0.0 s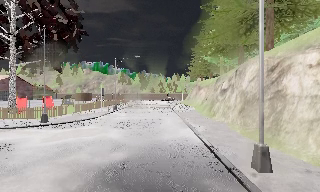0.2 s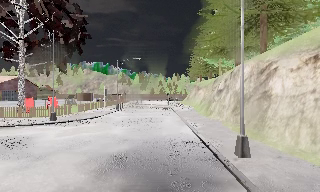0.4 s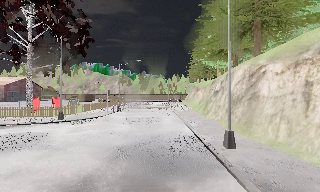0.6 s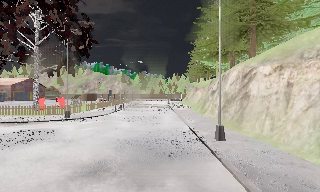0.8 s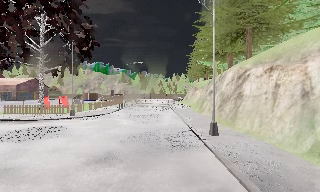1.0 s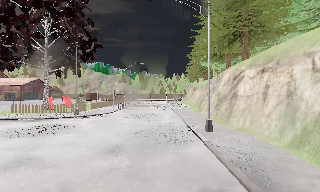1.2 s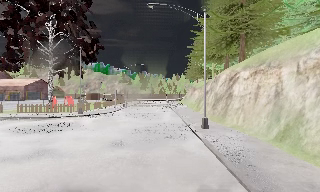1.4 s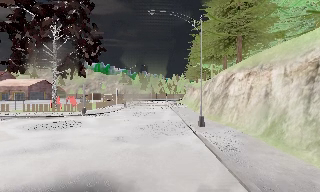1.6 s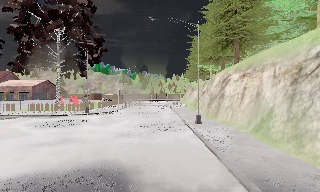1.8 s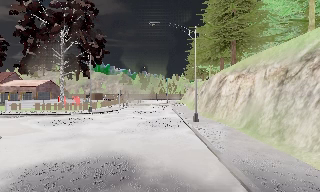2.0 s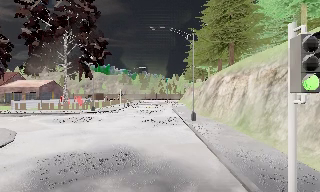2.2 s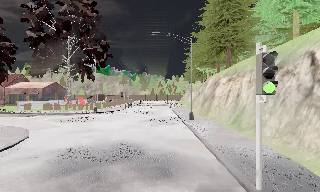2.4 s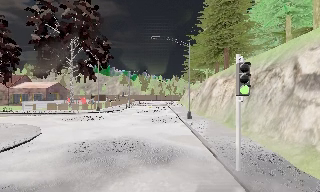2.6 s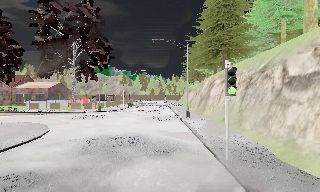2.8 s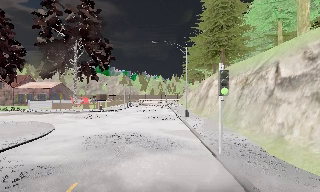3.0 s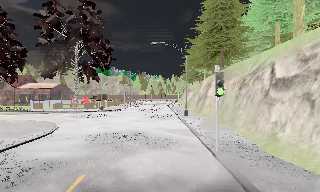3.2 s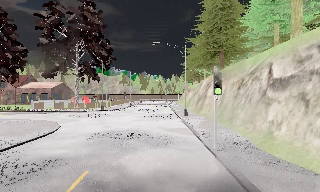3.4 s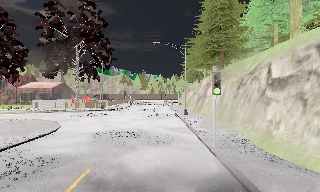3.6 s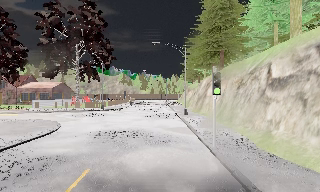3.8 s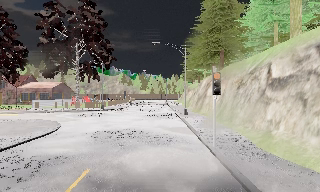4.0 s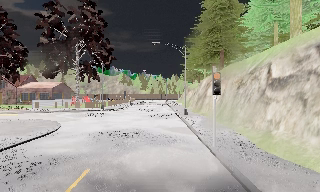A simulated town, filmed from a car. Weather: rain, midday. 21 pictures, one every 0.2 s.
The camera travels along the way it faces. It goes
backward.
0.0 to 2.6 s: The camera travels backward, about 11 m, so what stands in front gets smaller.
2.6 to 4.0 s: The camera travels backward, about 1 m, so what stands in front gets smaller. It loses speed.
The film runs backward here.
